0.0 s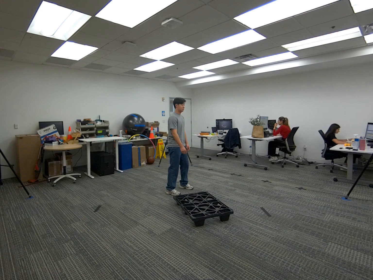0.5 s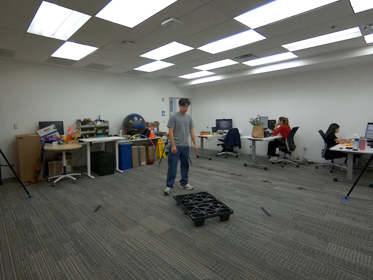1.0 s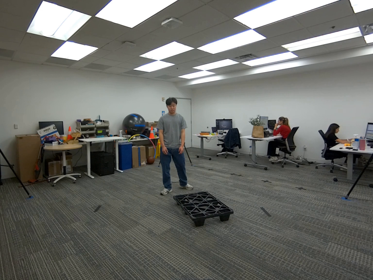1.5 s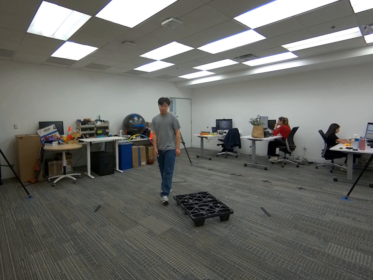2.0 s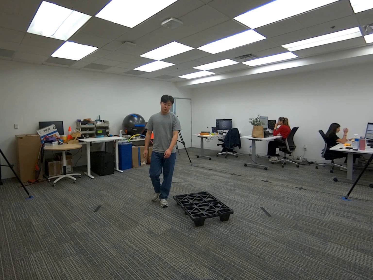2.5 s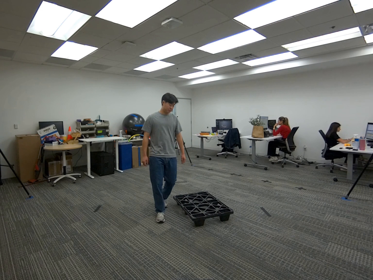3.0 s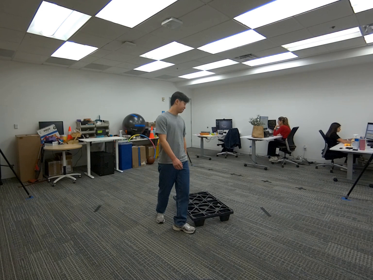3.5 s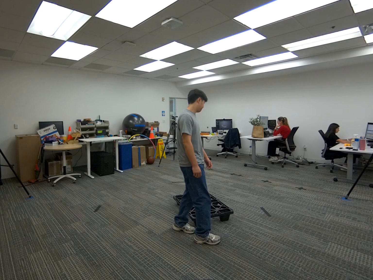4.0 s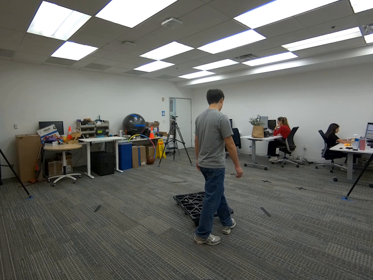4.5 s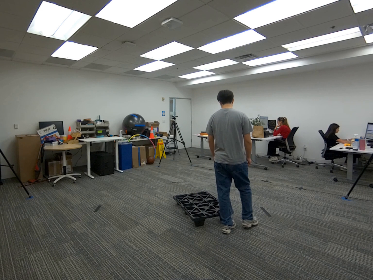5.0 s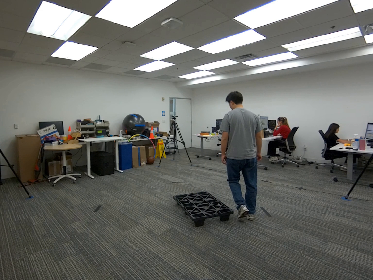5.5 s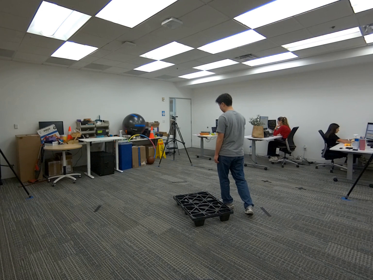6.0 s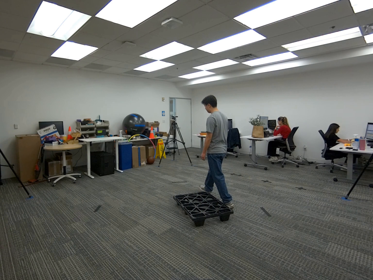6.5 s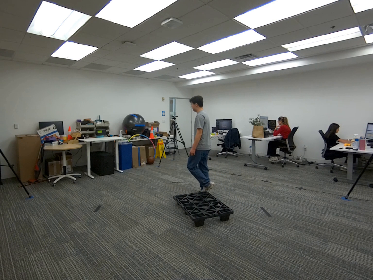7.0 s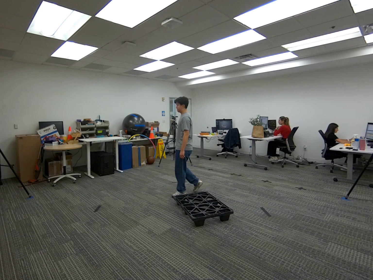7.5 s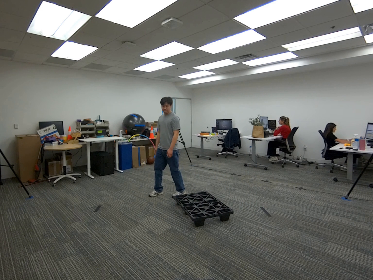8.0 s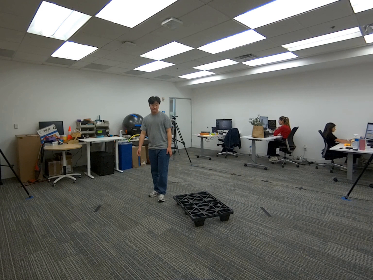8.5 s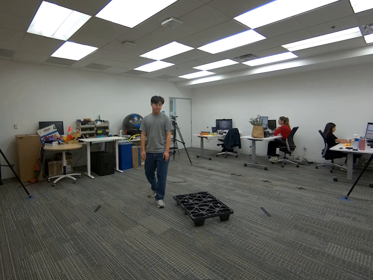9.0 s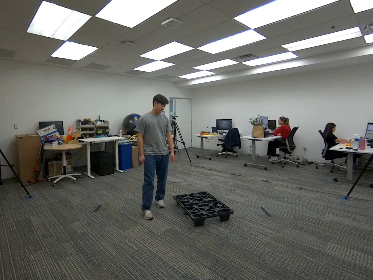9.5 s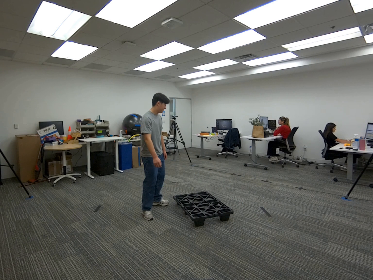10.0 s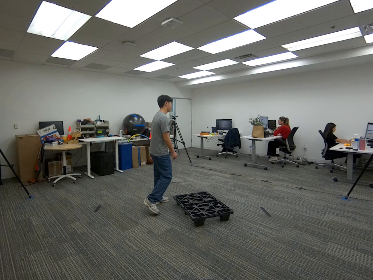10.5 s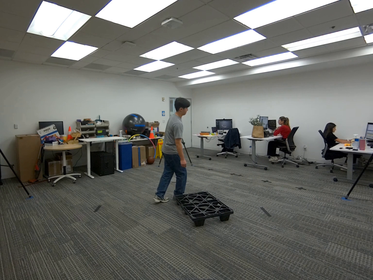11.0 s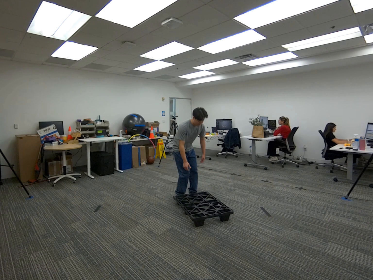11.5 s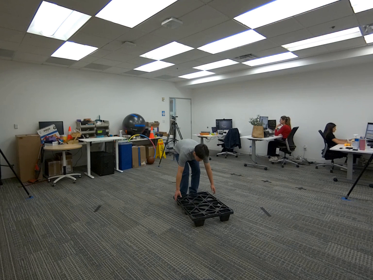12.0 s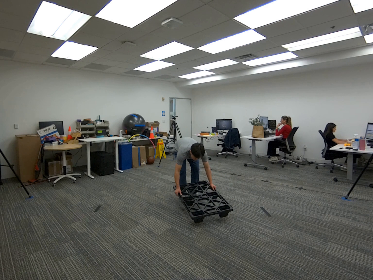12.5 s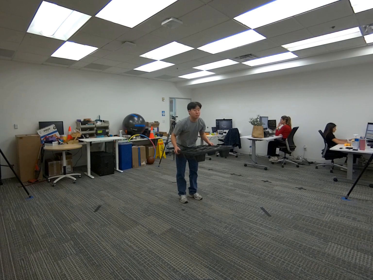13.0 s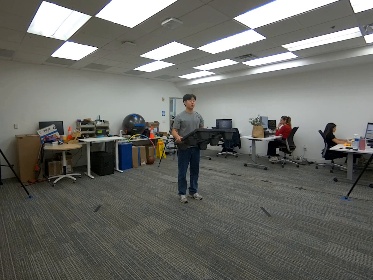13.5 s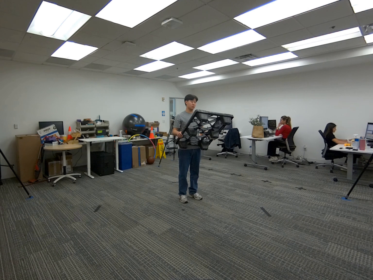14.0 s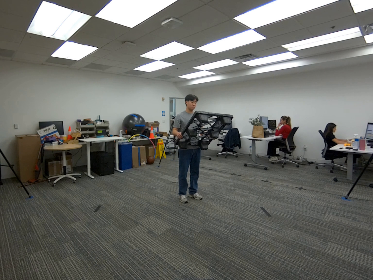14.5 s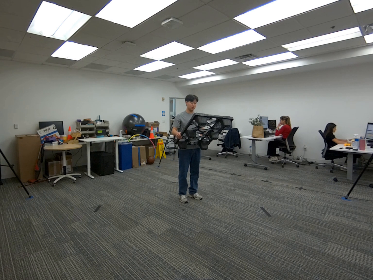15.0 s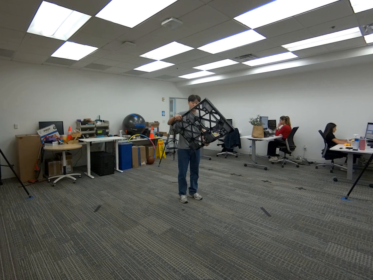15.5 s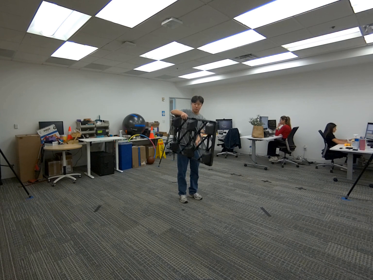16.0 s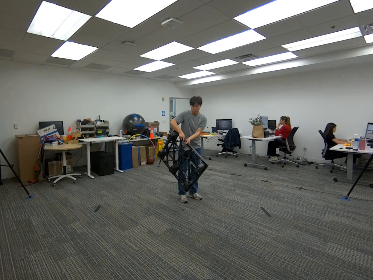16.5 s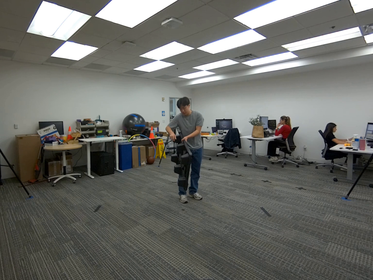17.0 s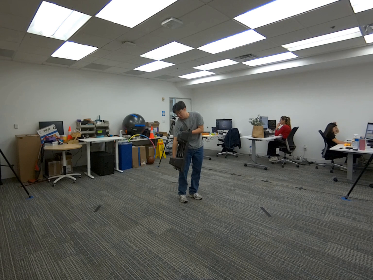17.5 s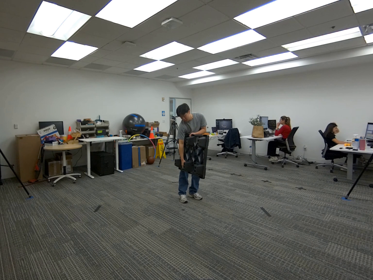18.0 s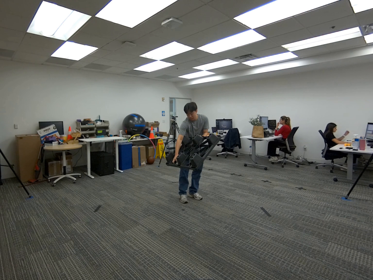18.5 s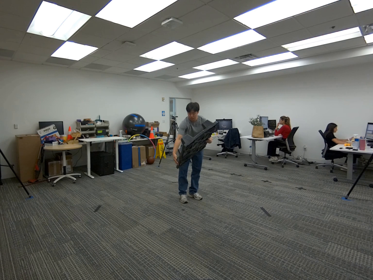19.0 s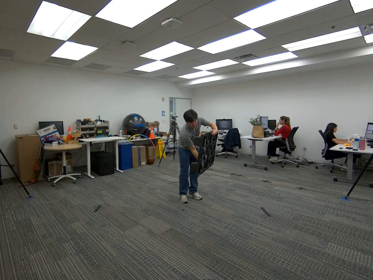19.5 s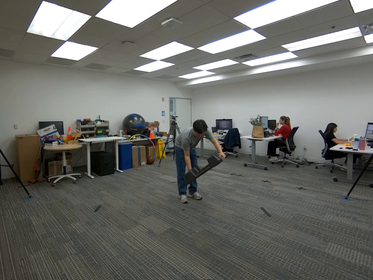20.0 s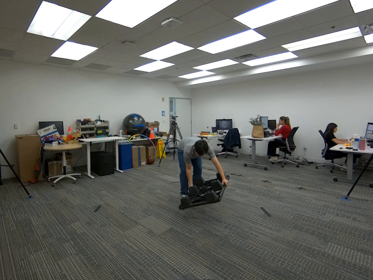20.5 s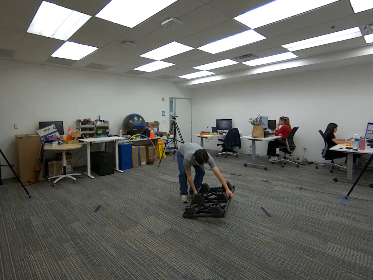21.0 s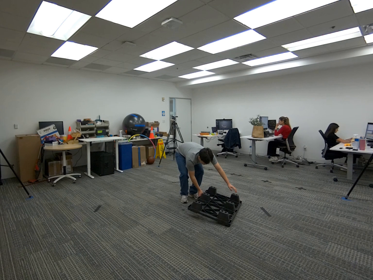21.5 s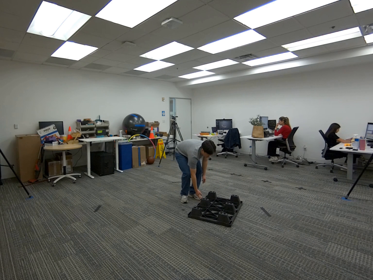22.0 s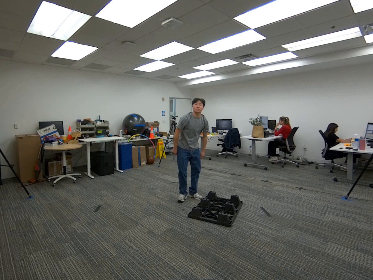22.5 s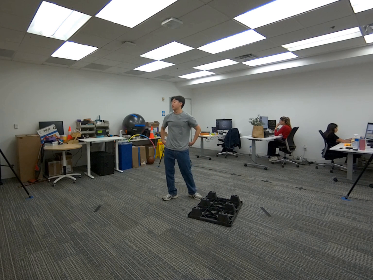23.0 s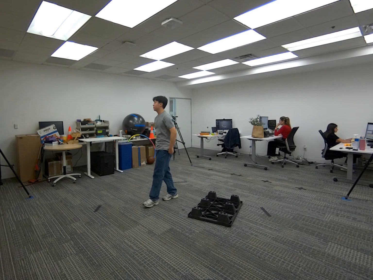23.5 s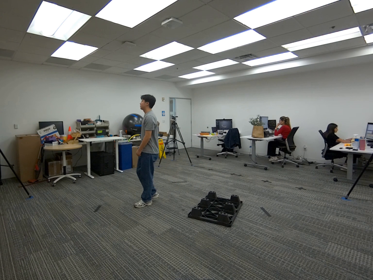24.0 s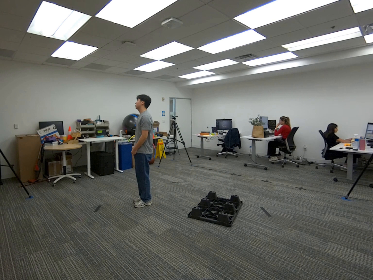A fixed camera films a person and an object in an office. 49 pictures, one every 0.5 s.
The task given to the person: Walk over to the platform on the ground and turn the platform over. Place on the ground when done.
